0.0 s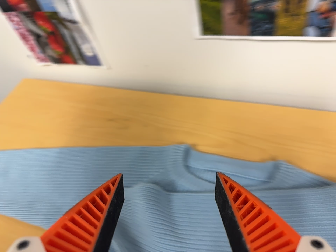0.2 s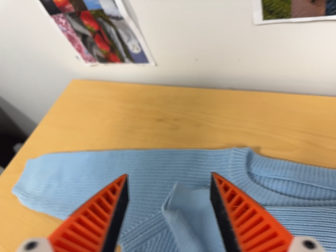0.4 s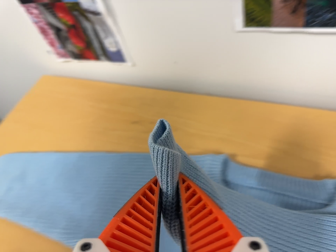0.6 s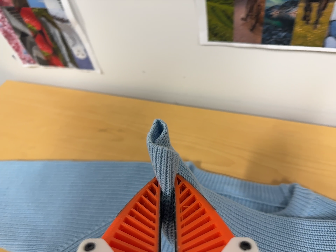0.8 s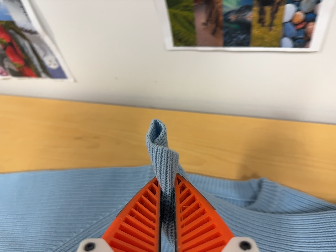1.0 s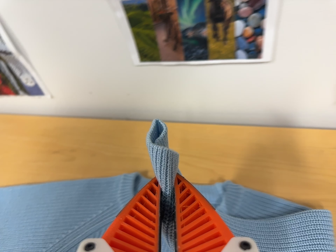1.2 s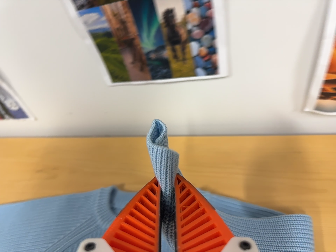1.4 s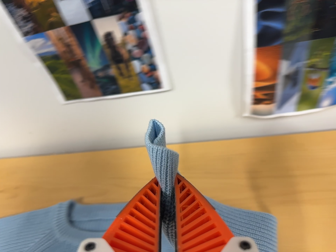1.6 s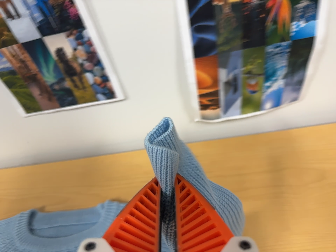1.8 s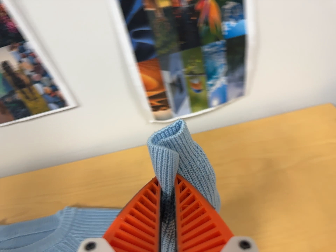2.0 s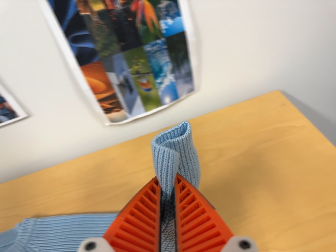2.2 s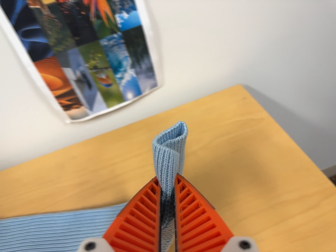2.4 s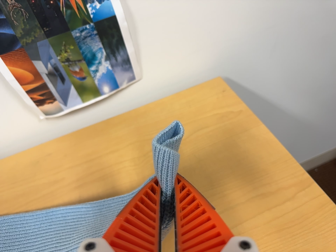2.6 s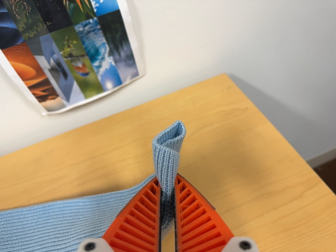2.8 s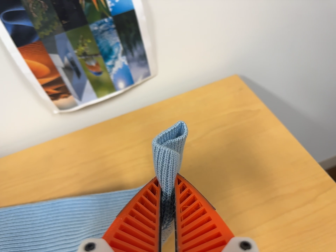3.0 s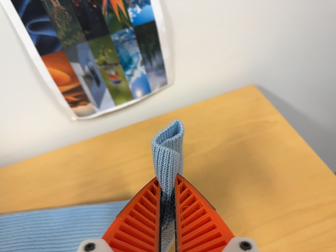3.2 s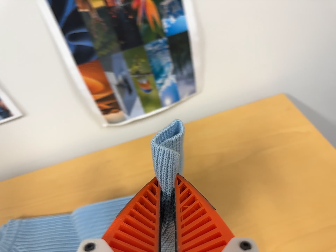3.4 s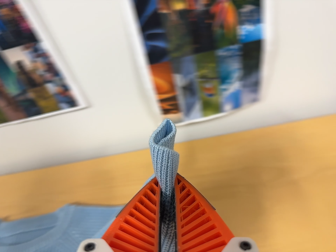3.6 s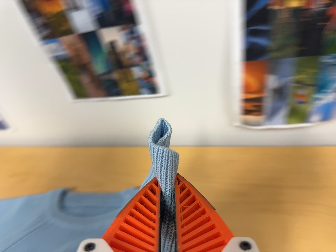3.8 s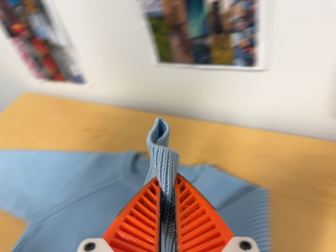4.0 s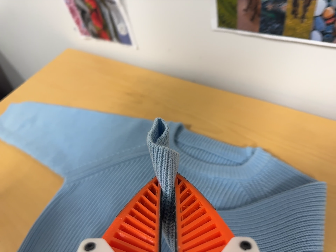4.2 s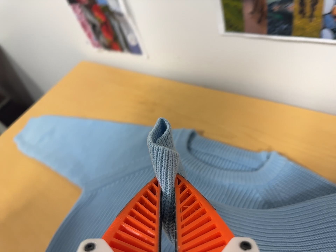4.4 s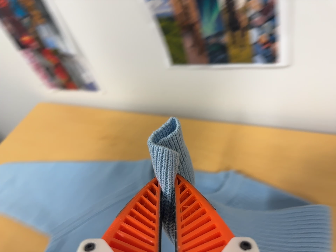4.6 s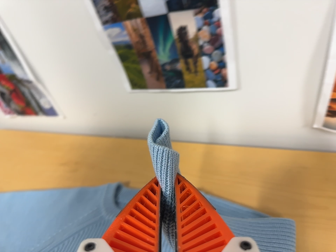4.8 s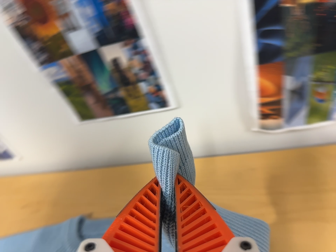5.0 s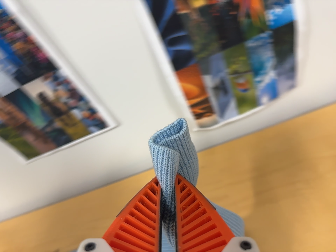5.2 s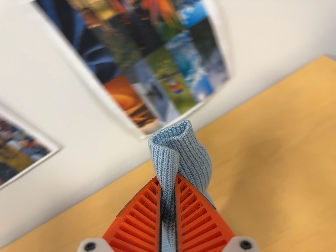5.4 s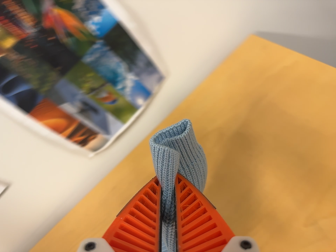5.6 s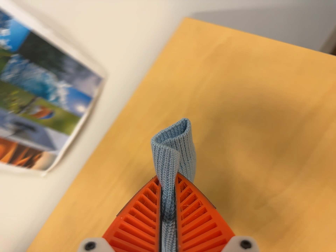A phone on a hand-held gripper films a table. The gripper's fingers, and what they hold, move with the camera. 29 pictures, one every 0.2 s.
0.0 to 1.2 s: The camera travels to its right, about 9 cm, so close, fixed things drift to the left.
1.2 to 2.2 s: The camera pans to its right by about 20 degrees. It travels to its right, about 28 cm, so close, fixed things drift to the left. It rolls about its line of sight by about 20 degrees, and the scene rotates counterclockwise.
2.2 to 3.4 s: The camera travels to its left, about 9 cm, so close, fixed things drift to the right. It rolls about its line of sight by about 10 degrees, and the scene rotates clockwise.
3.4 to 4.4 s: The camera pans to its left by about 25 degrees. It travels to its left and forward, about 16 cm, so close, fixed things drift to the right. Its aim tips toward the bottom of its view by about 10 degrees, and the scene shifts upward. It rolls about its line of sight by about 15 degrees, and the scene rotates clockwise.
4.4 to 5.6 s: The camera pans to its right by about 30 degrees. It travels to its right, about 30 cm, so close, fixed things drift to the left. Its aim tips toward the top of its view by about 10 degrees, and the scene shifts downward. It rolls about its line of sight by about 60 degrees, and the scene rotates counterclockwise.
The film runs backward here.
